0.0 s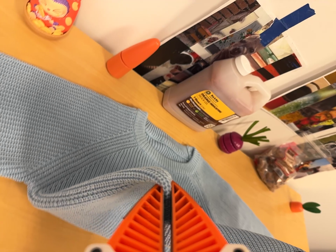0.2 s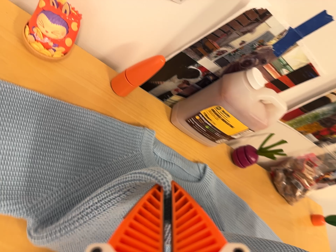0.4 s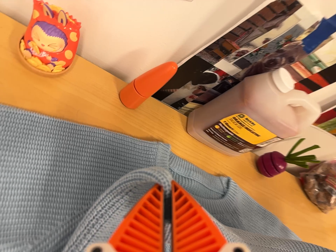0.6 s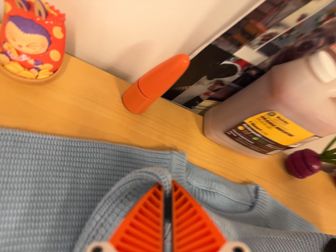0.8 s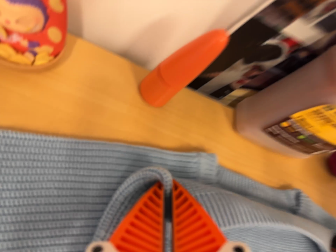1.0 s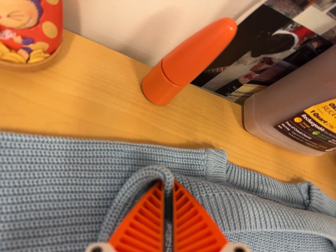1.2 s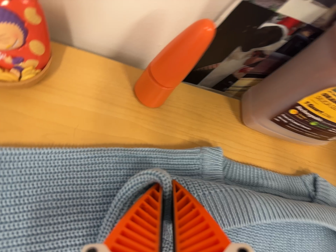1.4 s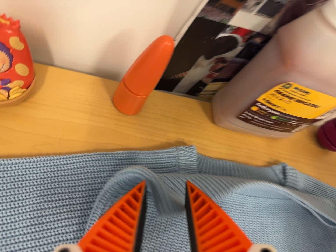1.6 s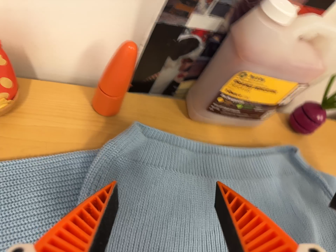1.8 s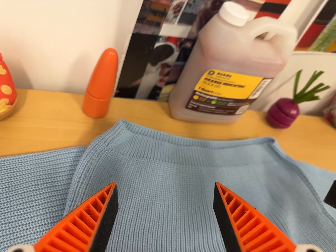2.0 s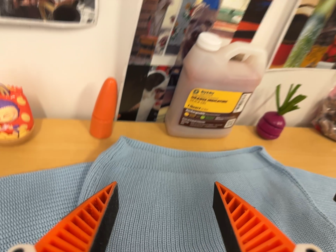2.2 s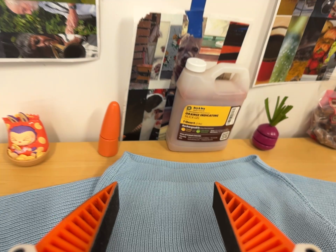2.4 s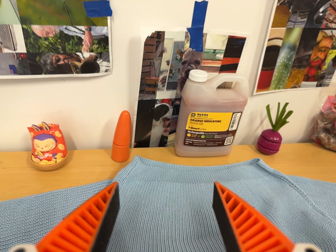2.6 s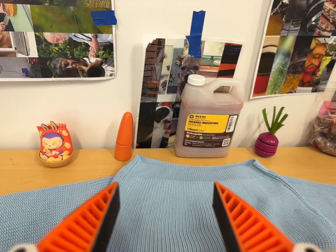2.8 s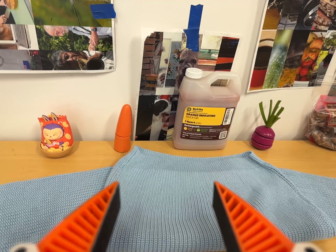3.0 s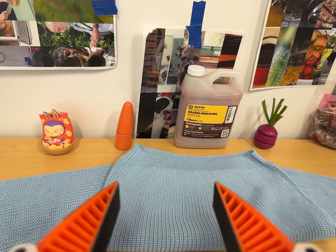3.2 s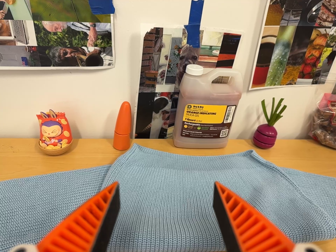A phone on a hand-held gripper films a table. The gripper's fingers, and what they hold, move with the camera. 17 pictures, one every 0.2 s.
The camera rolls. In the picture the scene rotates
counterclockwise.
0.0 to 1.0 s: The scene slides to the right, as the camera pans about 15 degrees to its left. It travels forward, about 22 cm, so what stands in front looms larger. It rolls about its line of sight by about 10 degrees, and the scene rotates counterclockwise.
1.0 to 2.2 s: The camera travels backward, to its right and toward the bottom of its view, about 26 cm, so what stands in front gets smaller. Its aim tips toward the top of its view by about 25 degrees. It rolls about its line of sight by about 25 degrees, and the scene rotates counterclockwise.
2.2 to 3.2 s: The camera travels backward and toward the bottom of its view, about 9 cm, so what stands in front gets smaller.
The film runs forward here.
